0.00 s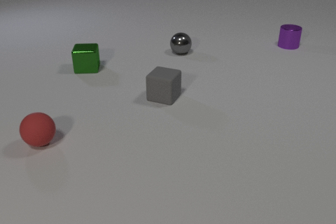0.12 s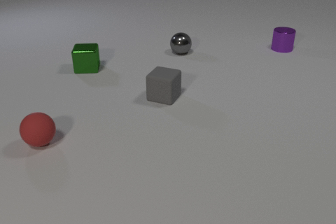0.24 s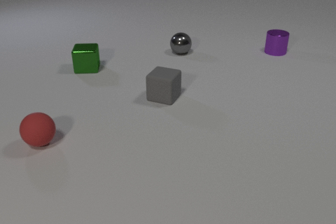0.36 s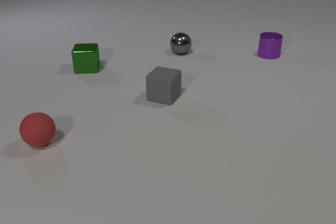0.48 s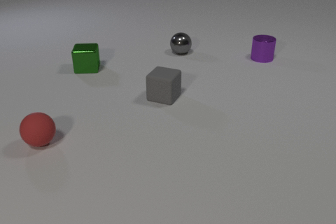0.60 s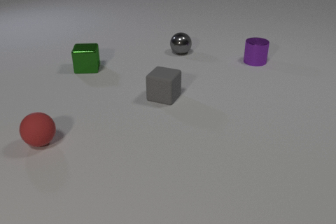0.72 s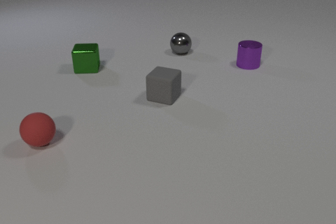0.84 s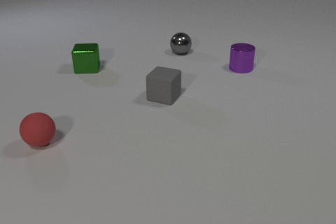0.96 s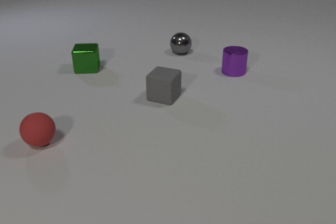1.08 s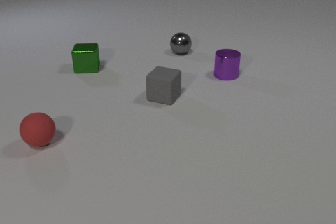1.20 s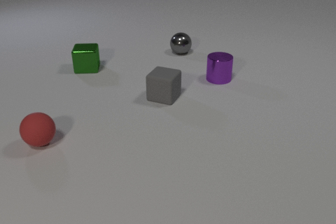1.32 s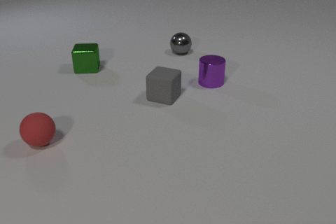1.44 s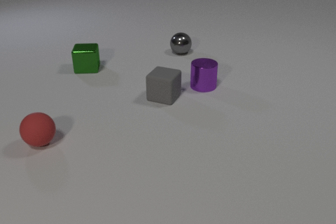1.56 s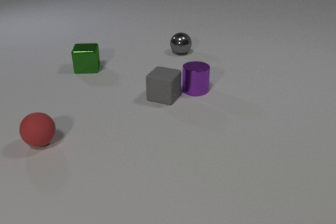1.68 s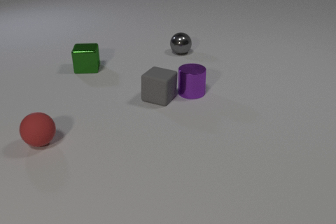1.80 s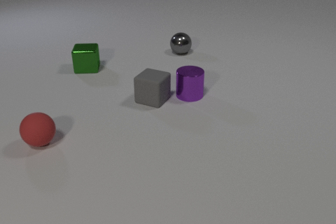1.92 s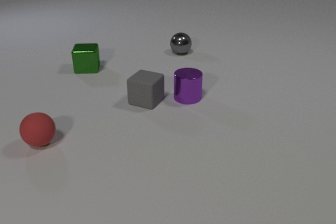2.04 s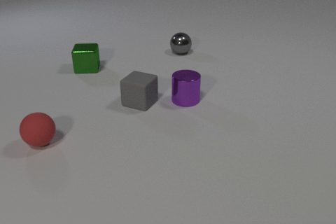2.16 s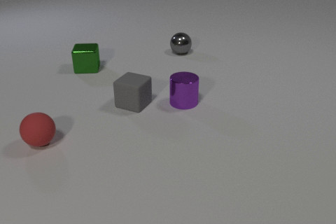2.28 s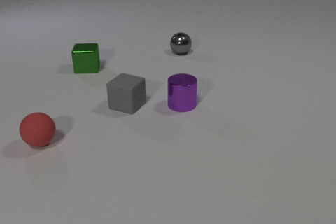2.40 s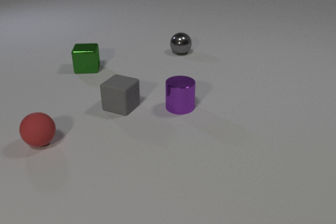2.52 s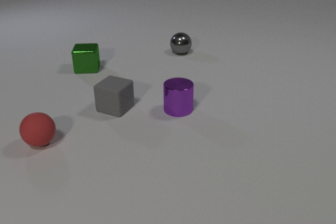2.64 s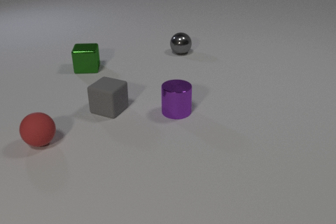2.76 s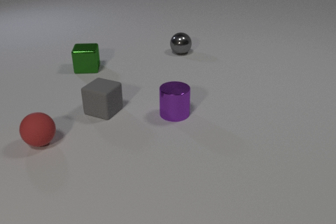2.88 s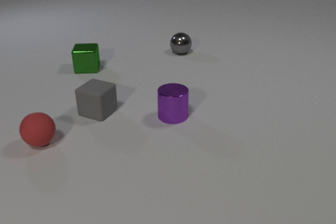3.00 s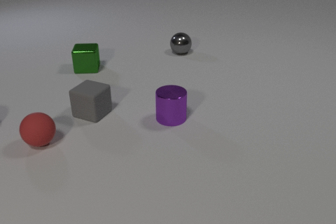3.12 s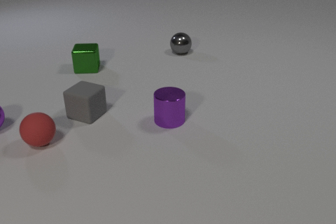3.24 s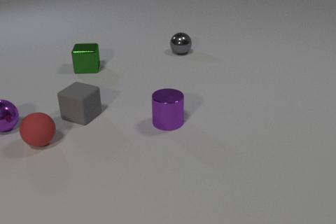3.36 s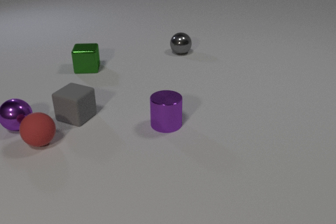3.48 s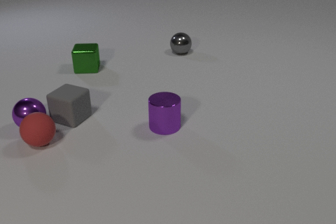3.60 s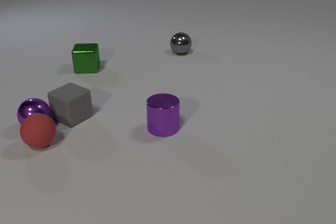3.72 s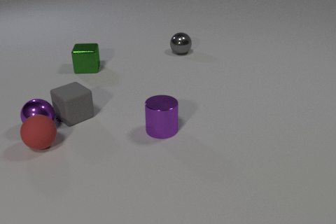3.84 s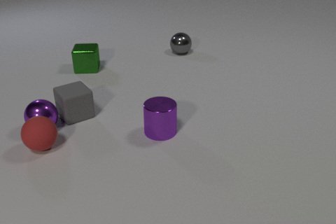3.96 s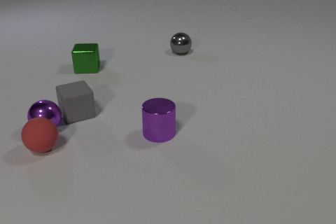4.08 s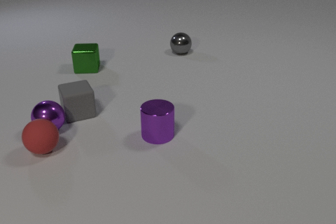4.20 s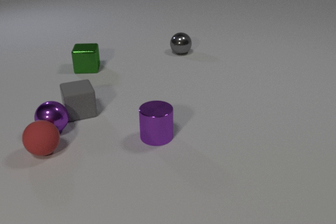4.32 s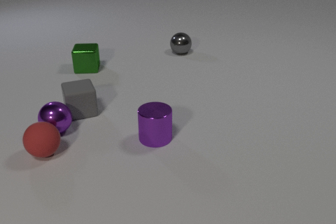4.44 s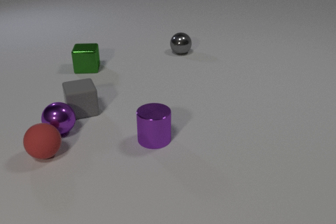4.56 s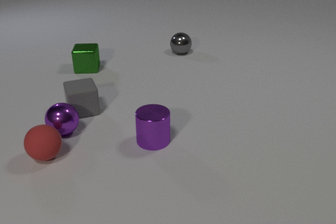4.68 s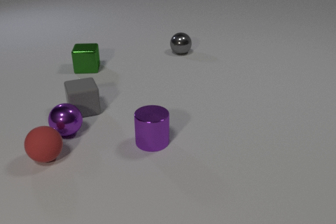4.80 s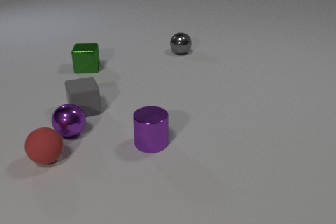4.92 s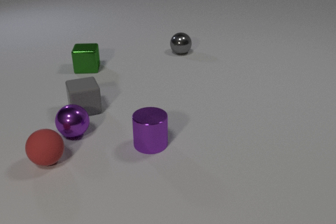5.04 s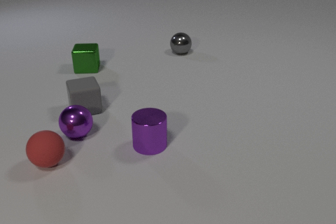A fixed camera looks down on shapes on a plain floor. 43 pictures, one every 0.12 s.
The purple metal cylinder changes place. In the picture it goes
toward the camera.
The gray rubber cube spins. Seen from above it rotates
clockwise.
0.00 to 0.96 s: The purple metal cylinder slides toward the camera and to the left.
0.96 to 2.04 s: The purple metal cylinder slides toward the camera and to the left. The gray rubber cube slides to the left and toward the camera. The purple metal cylinder and the gray rubber cube collide.
2.04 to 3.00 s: The purple metal cylinder slides toward the camera. The gray rubber cube slides to the left.
3.00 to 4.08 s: The purple metal cylinder slides toward the camera and to the left. The gray rubber cube slides to the left, spins so that its near face slides to the left, clockwise seen from above. The purple metal sphere comes in at the left edge, rolls to the right. The red rubber sphere rolls toward the camera. The purple metal sphere and the red rubber sphere collide. The gray rubber cube and the purple metal sphere collide.
4.08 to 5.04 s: The purple metal cylinder slides toward the camera and to the left. The gray rubber cube slides away from the camera and to the right. The purple metal sphere rolls to the right and toward the camera. The red rubber sphere rolls toward the camera.
Are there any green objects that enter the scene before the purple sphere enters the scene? no.
Are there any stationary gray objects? yes.
How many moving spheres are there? 2.
